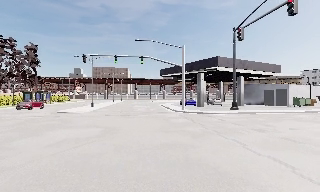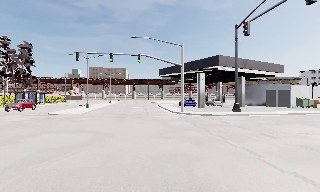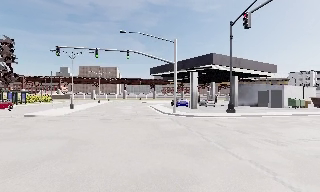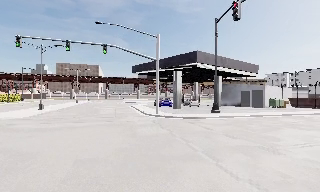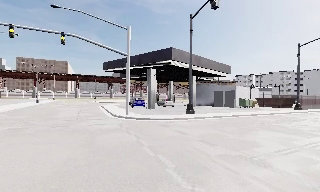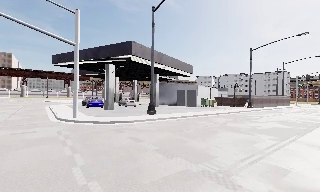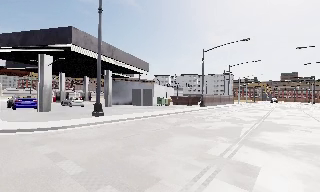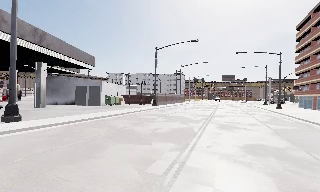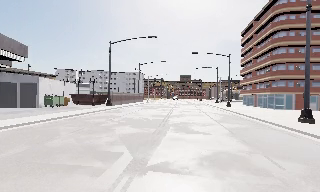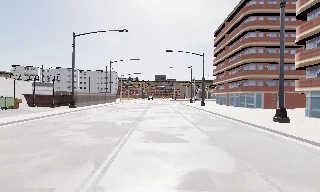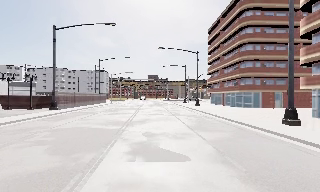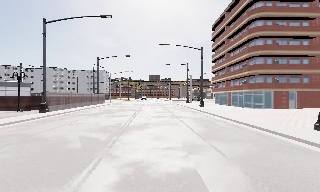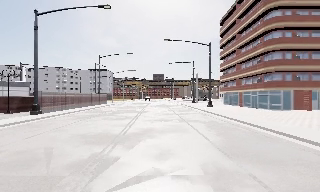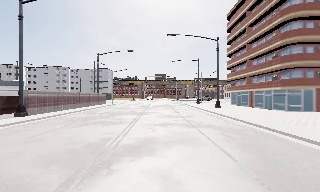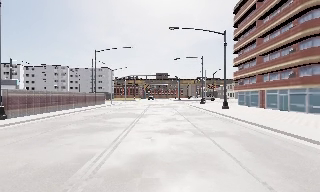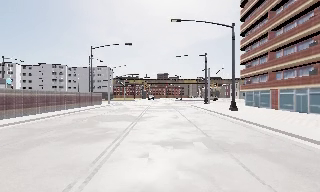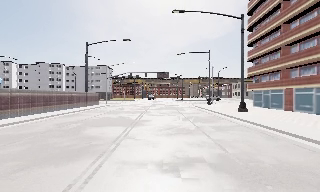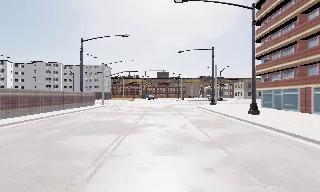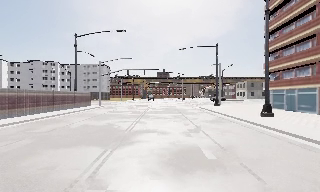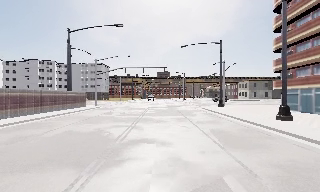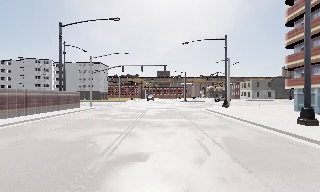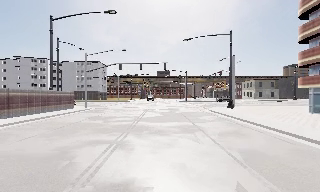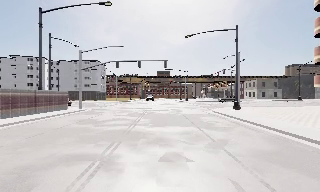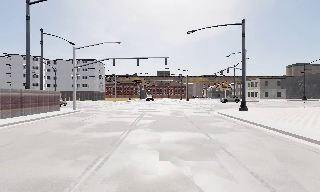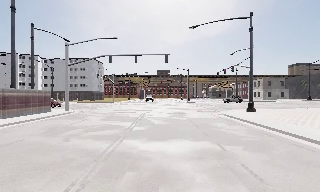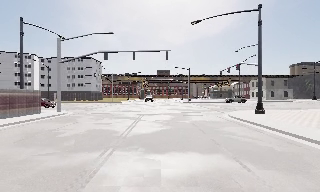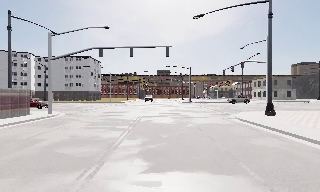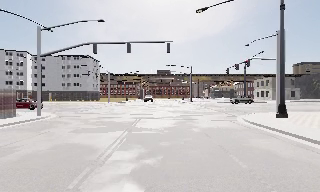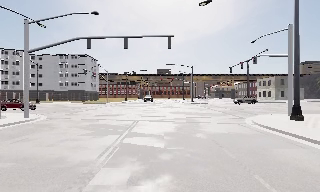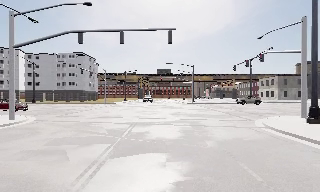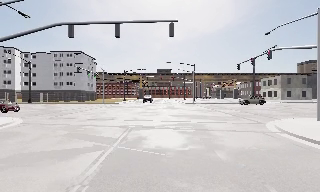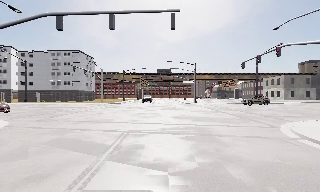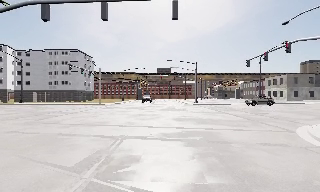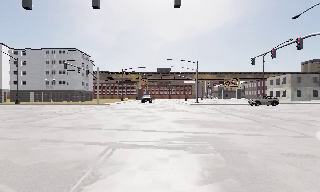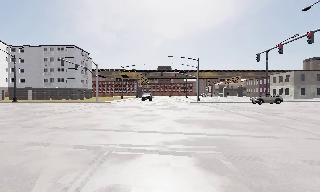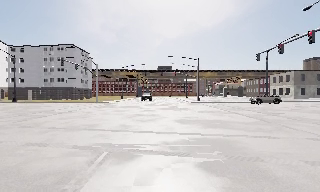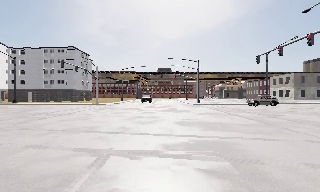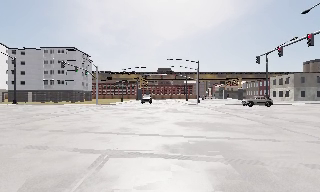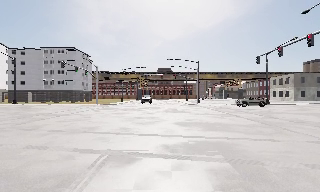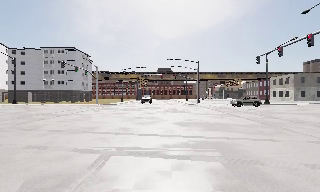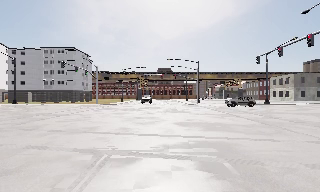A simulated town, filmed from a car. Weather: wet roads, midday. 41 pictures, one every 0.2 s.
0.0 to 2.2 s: The scene slides to the left, as the camera pans about 85 degrees to its right. It travels forward, about 18 m.
2.2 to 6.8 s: The camera travels forward, about 35 m, so what stands in front looms larger. It loses speed.
6.8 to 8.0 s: The camera keeps its place and its aim.
The film runs forward here.
